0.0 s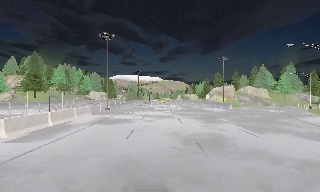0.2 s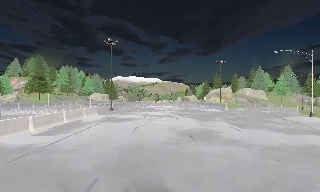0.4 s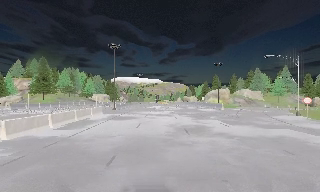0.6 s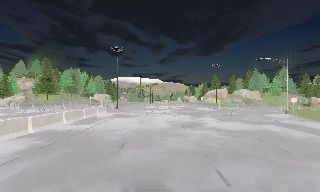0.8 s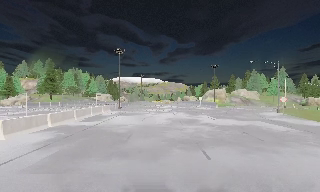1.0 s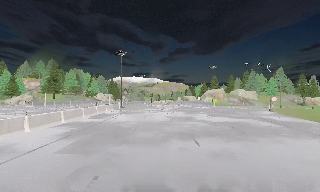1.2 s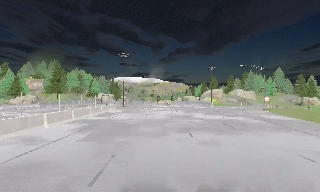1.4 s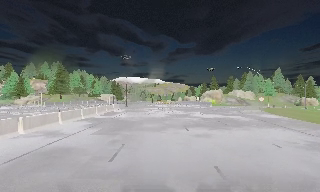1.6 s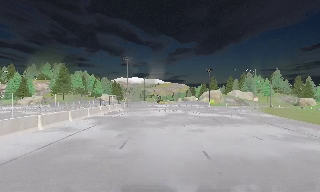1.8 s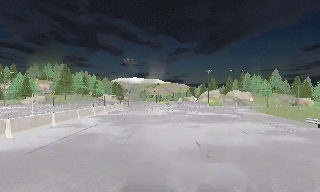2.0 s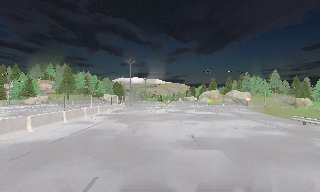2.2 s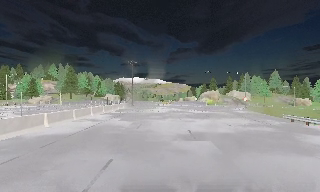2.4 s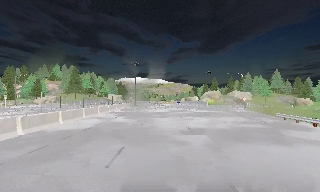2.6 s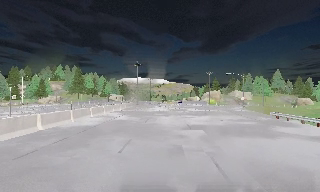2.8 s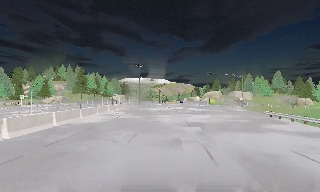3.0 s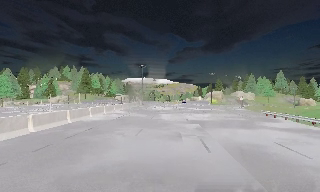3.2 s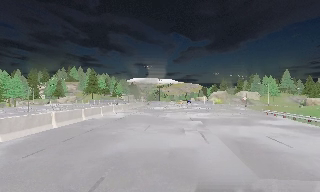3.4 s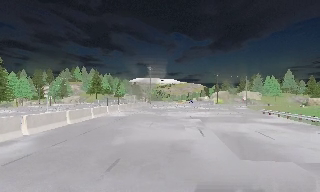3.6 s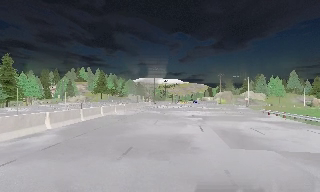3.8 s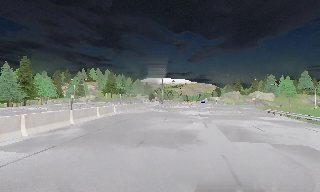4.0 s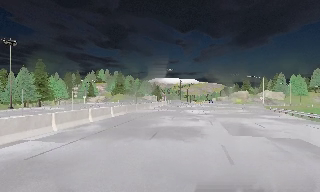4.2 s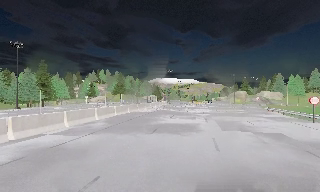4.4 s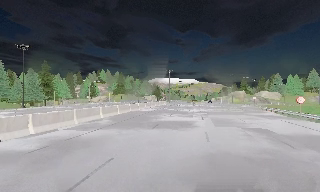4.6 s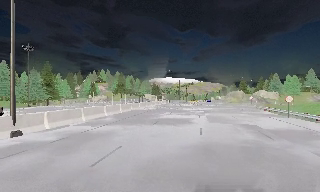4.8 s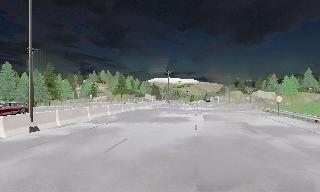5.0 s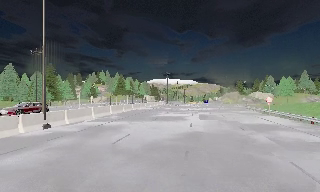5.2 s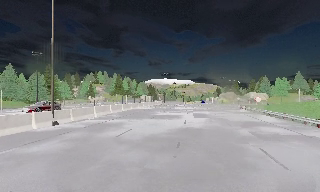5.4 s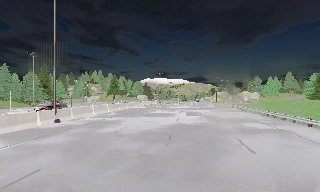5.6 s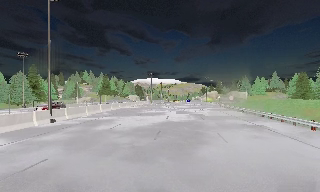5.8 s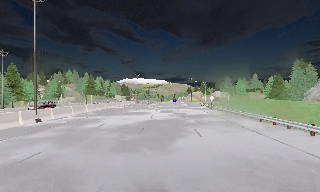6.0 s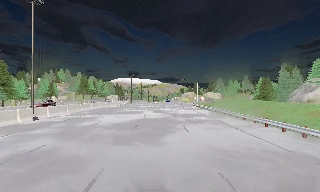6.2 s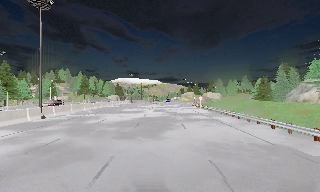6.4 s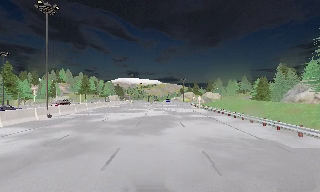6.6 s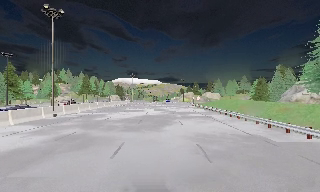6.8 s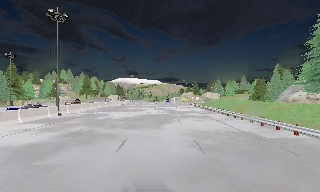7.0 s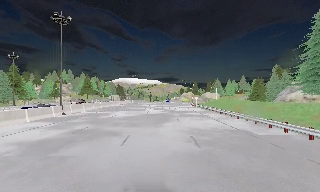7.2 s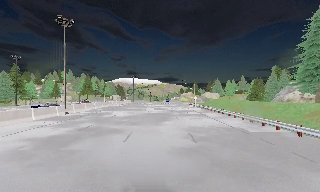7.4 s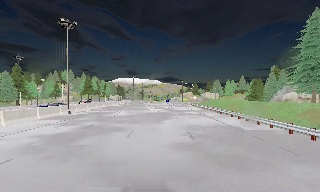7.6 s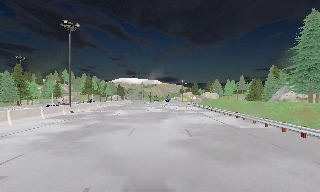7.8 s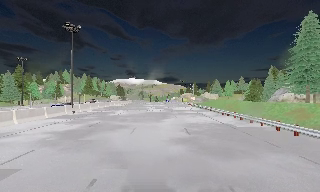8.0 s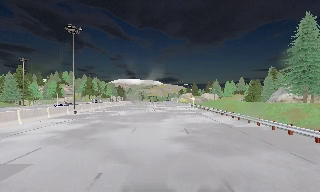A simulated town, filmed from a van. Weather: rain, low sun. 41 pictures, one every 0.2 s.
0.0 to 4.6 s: The scene slides to the right, as the camera pans about 15 degrees to its left. It travels backward, about 35 m, so what stands in front gets smaller.
4.6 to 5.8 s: The scene slides to the left, as the camera pans about 10 degrees to its right. It travels backward, about 7 m, so what stands in front gets smaller.
5.8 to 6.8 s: The camera travels backward, about 4.5 m, so what stands in front gets smaller.
6.8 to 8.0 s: The camera travels backward, about 3.5 m, so what stands in front gets smaller. It loses speed.
The film runs backward here.
